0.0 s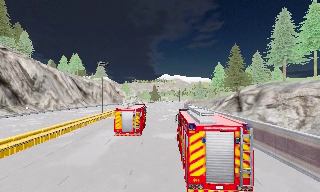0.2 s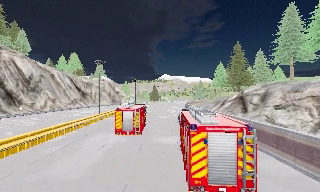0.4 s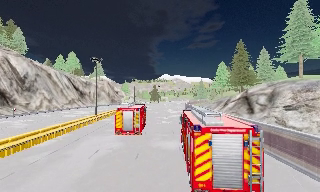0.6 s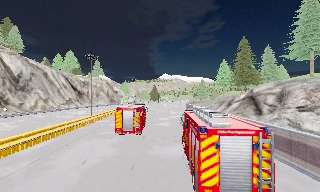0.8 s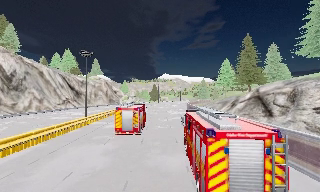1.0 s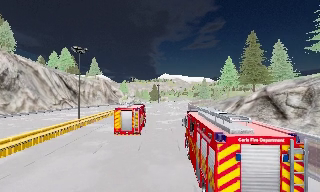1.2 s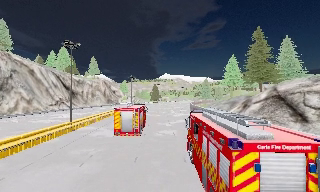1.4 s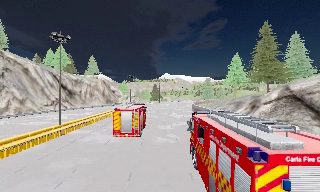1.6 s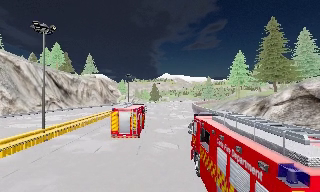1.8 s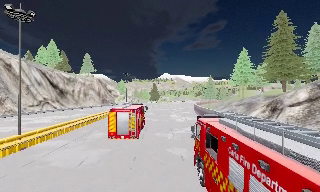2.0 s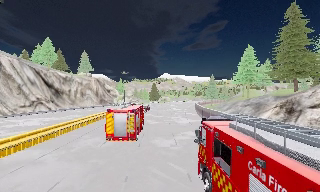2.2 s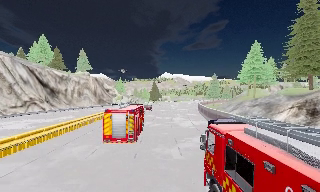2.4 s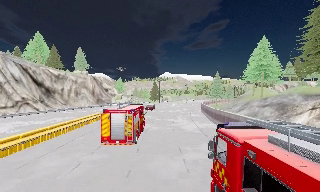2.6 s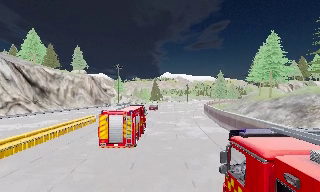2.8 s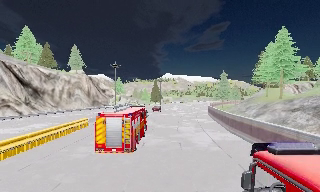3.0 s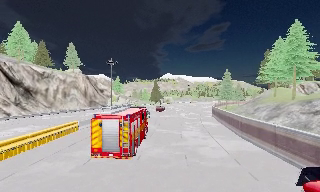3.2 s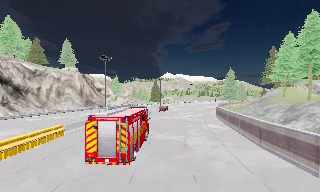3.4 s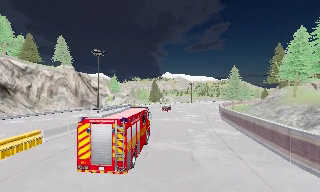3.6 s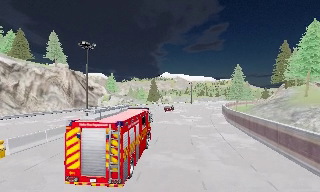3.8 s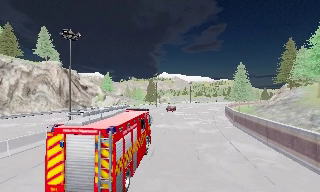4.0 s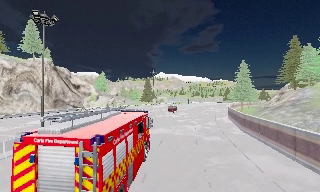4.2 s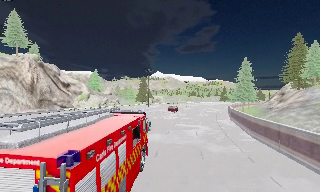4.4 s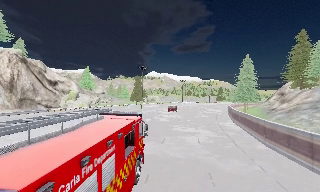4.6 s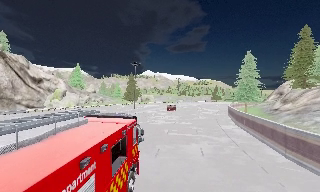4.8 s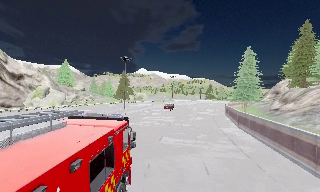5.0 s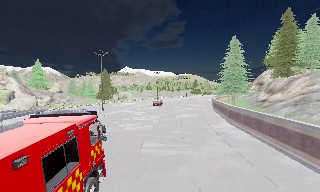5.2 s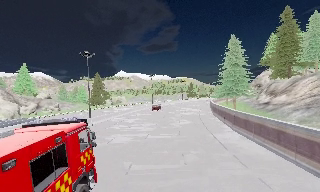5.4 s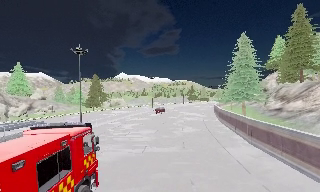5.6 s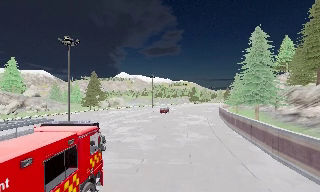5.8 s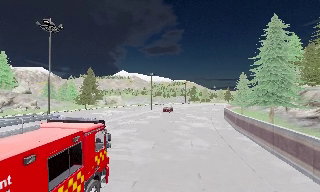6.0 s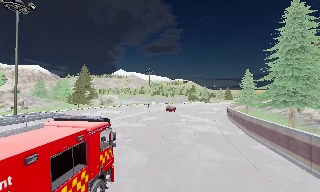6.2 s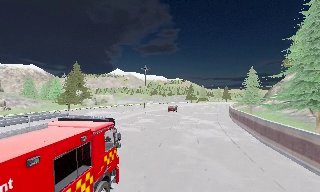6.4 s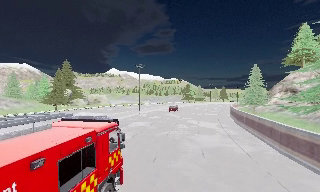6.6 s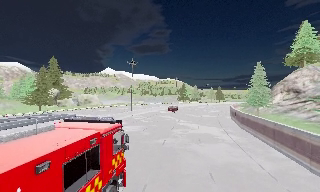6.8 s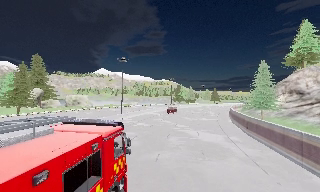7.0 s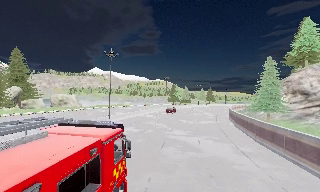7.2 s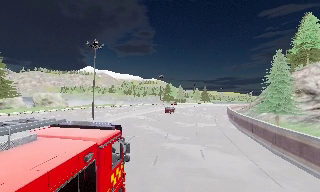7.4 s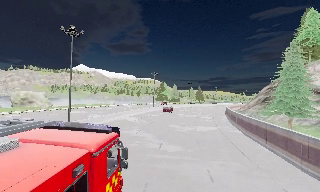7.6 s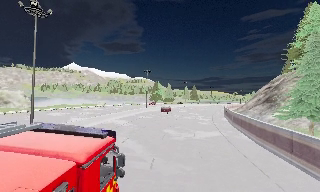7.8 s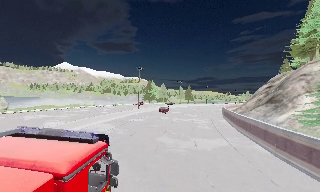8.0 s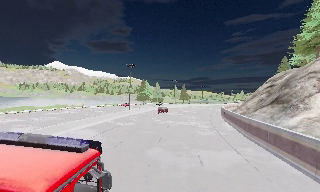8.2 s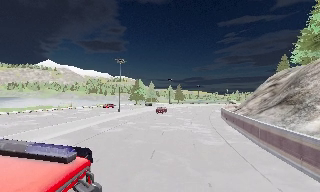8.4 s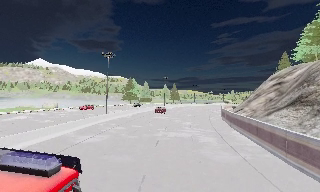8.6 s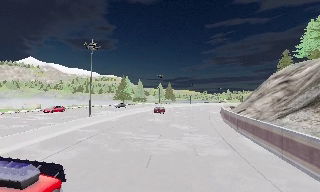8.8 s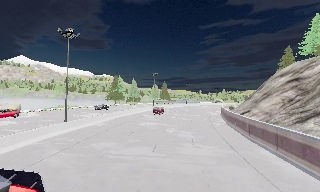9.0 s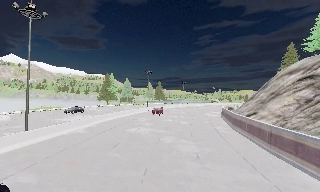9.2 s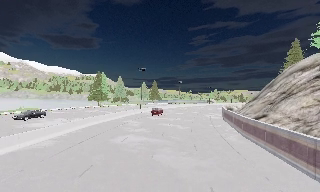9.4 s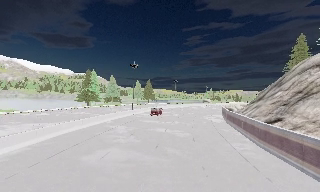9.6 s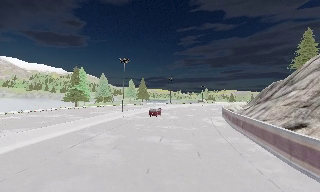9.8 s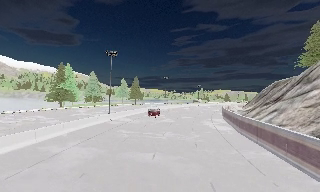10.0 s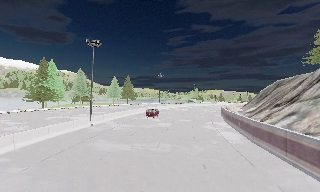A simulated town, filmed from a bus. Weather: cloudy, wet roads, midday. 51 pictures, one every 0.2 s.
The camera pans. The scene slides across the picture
to the left.
The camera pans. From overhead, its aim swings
clockwise.
0.0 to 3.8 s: The camera travels forward, about 50 m, so what stands in front looms larger. It gains speed.
3.8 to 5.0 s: The camera pans to its right, which is clockwise from overhead, by about 15 degrees. It travels forward, about 20 m, so what stands in front looms larger.
5.0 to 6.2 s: The camera travels forward, about 20 m, so what stands in front looms larger.
6.2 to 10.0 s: The scene slides to the left, as the camera pans about 35 degrees to its right. It travels forward, about 80 m.
The film runs forward here.
